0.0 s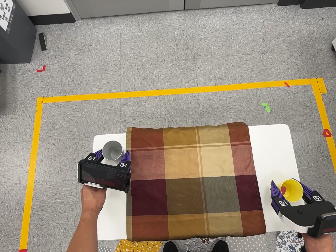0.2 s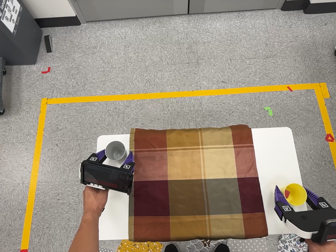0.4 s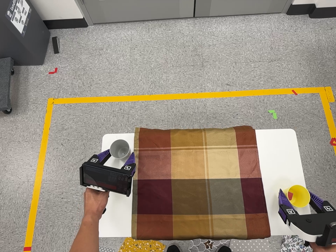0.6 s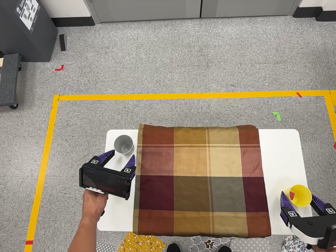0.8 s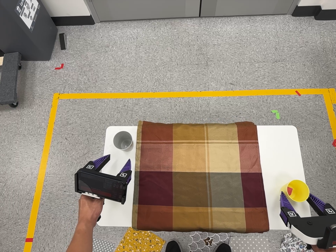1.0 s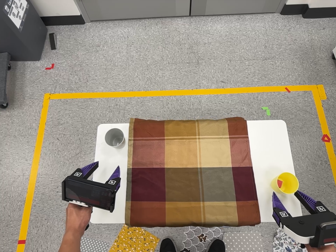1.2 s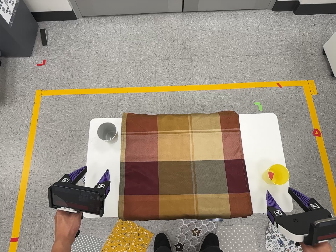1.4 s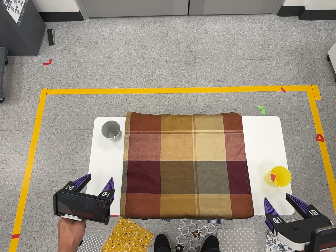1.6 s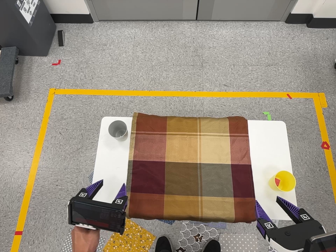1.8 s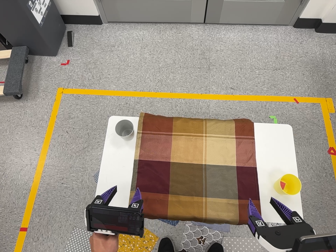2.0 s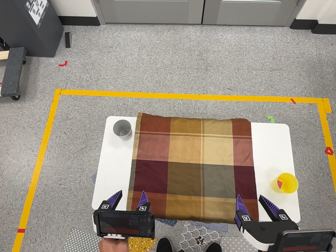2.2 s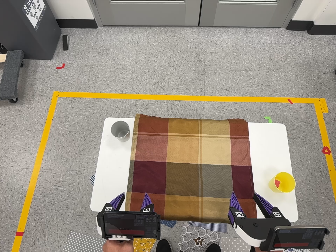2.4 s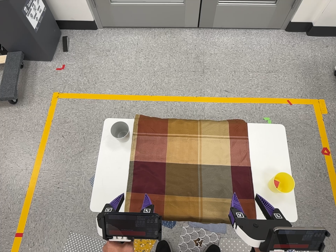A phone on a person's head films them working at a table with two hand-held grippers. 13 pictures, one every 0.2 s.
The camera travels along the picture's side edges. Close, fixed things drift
upward.
0.0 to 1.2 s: The camera travels toward the bottom of its view and backward, about 10 cm, so close, fixed things drift upward.
1.2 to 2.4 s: The camera travels toward the bottom of its view, about 6 cm.
The film runs backward here.
